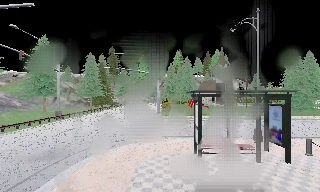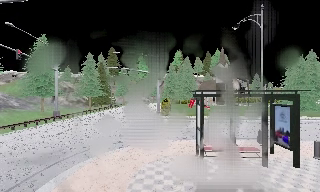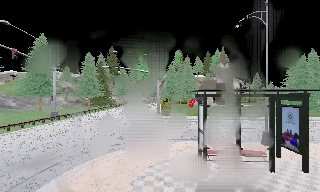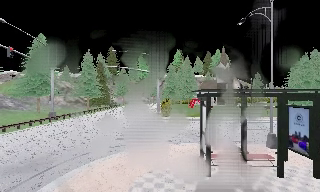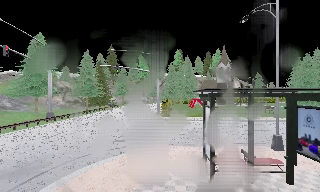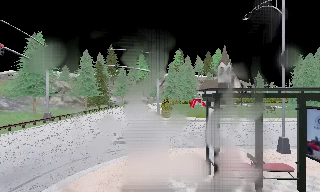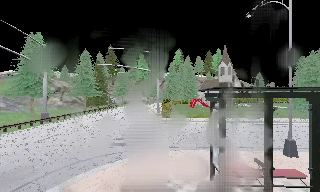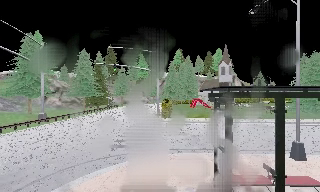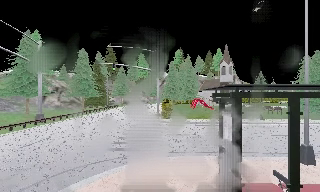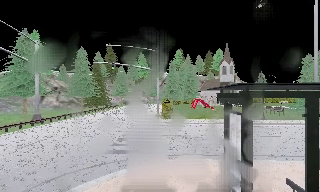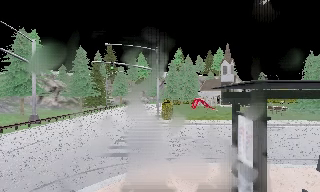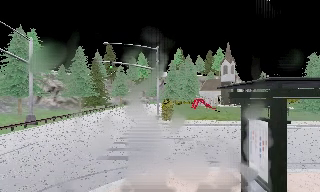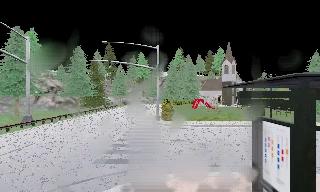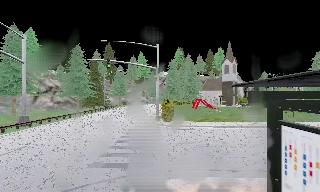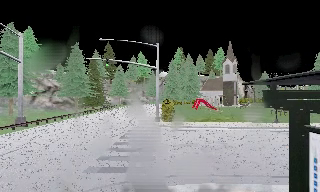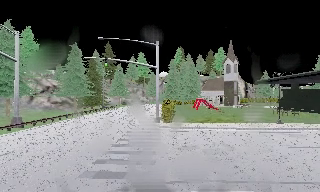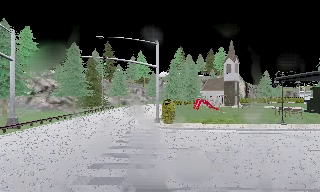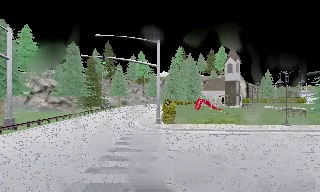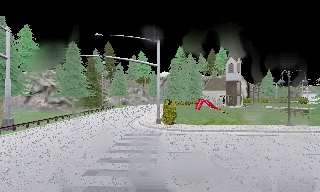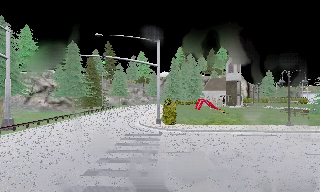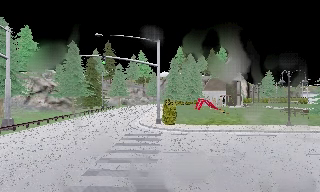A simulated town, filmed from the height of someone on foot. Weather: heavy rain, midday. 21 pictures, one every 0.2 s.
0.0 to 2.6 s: The camera travels forward, about 5 m, so what stands in front looms larger.
2.6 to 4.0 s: The camera travels forward, about 1.5 m, so what stands in front looms larger. It loses speed.
The film runs forward here.
